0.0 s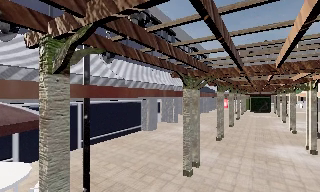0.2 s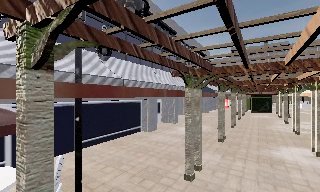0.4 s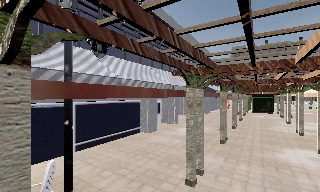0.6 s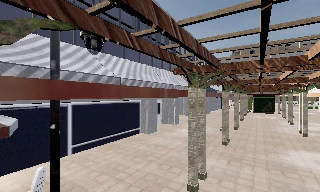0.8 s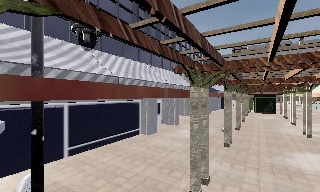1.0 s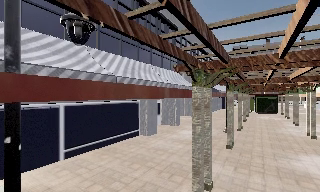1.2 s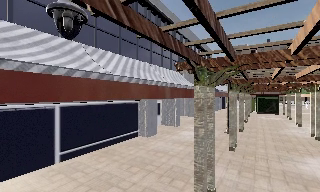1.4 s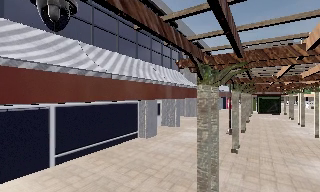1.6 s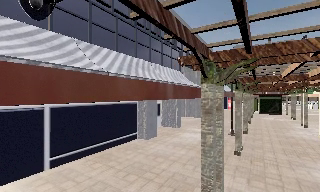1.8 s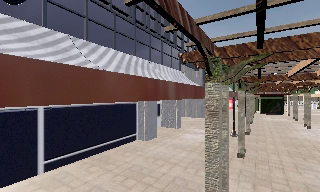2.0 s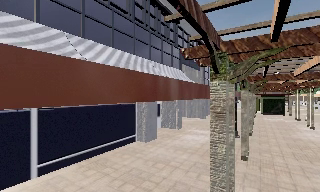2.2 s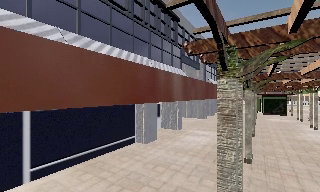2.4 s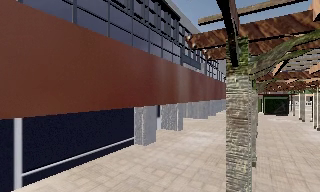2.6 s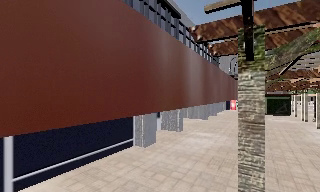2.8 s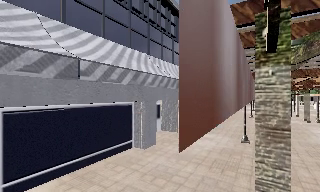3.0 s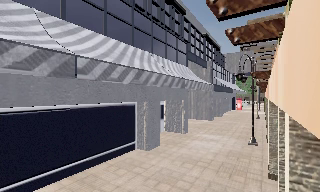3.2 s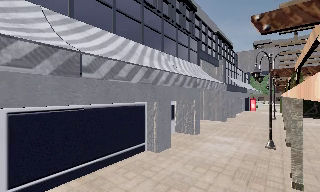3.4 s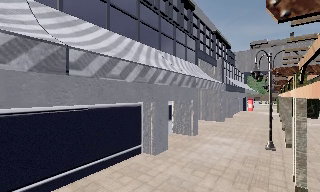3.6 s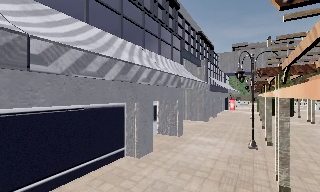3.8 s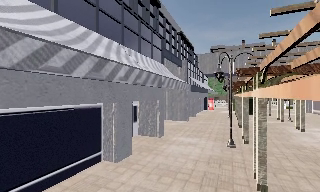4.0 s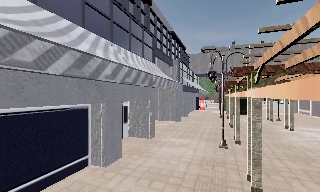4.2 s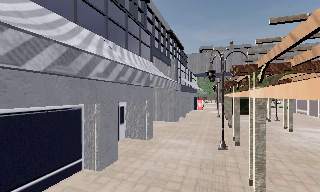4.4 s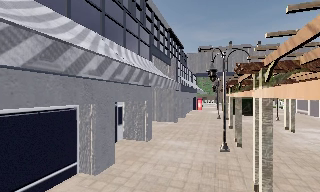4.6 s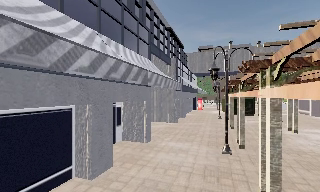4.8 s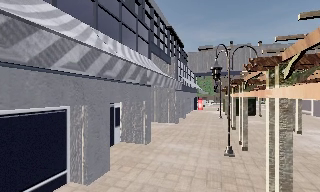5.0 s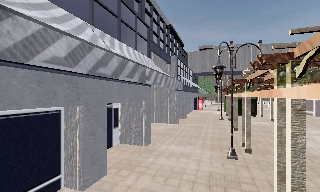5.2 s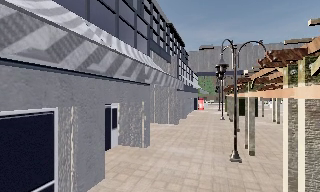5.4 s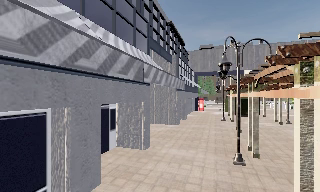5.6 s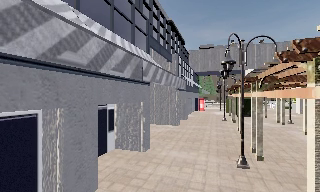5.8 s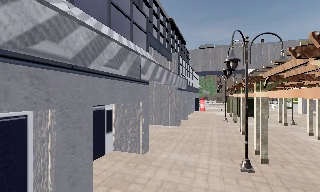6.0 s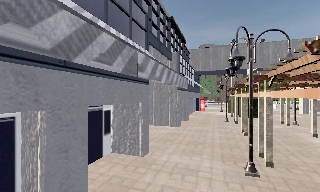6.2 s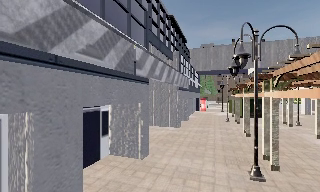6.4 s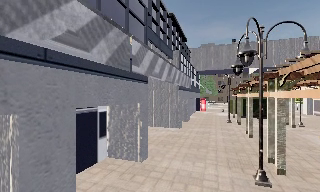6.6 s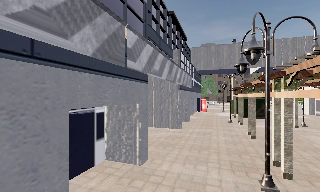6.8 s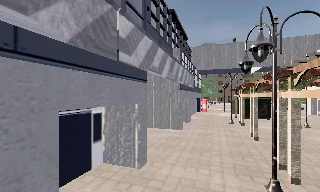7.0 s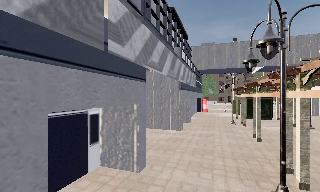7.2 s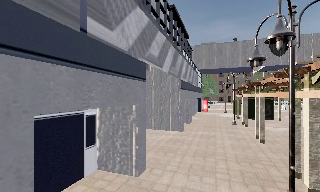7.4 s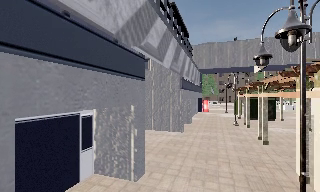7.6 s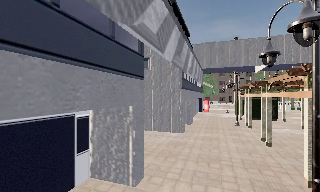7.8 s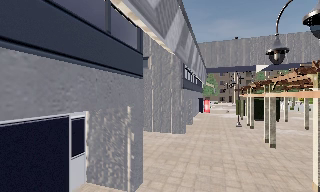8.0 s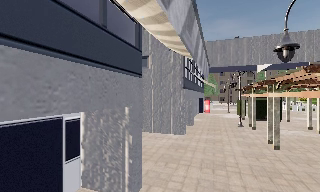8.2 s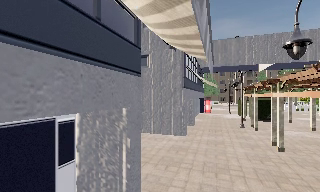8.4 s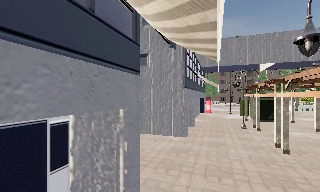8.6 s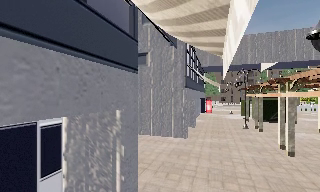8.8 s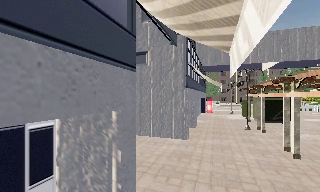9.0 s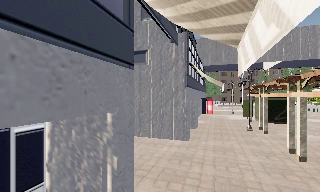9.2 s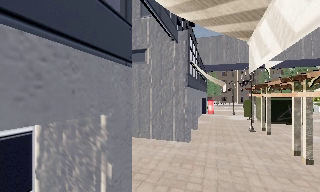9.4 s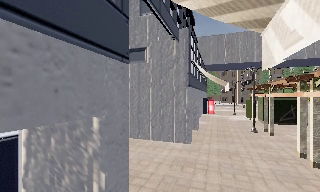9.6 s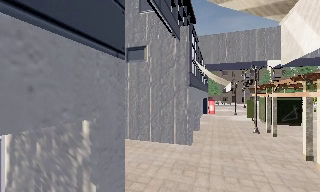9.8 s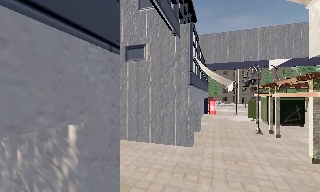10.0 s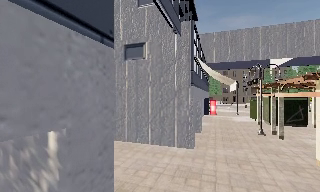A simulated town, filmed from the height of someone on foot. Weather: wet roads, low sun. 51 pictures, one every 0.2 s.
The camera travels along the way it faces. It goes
forward.
0.0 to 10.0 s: The scene slides to the left, as the camera pans about 10 degrees to its right. It travels forward, about 14 m, so what stands in front looms larger.
The film runs forward here.
